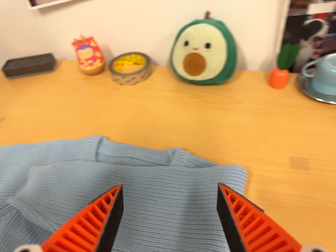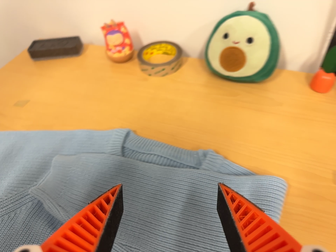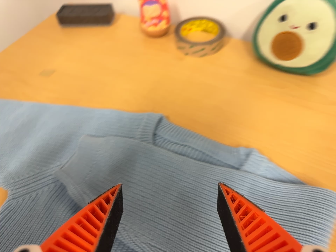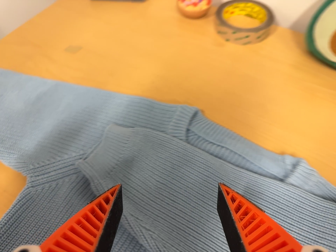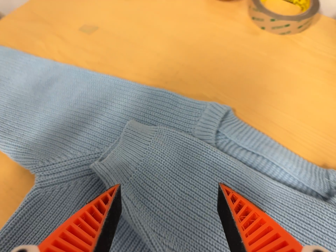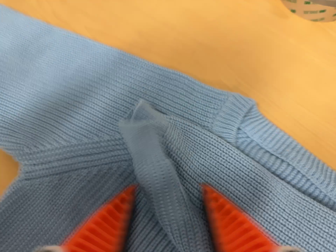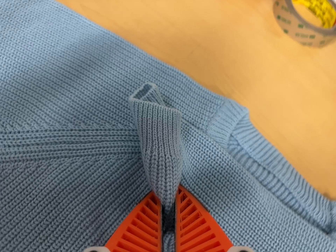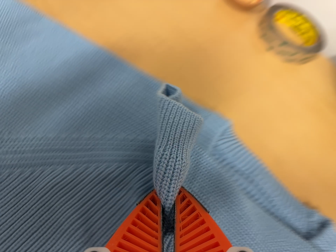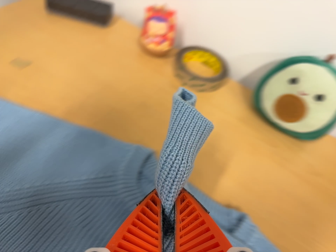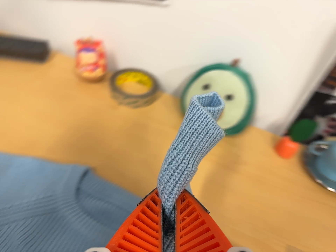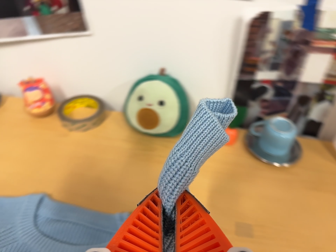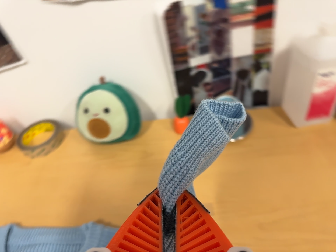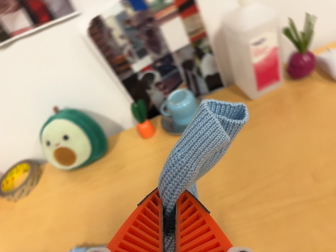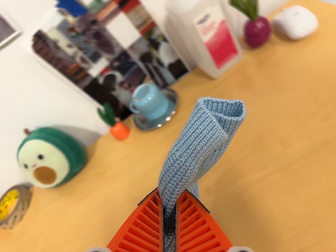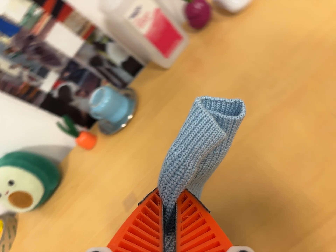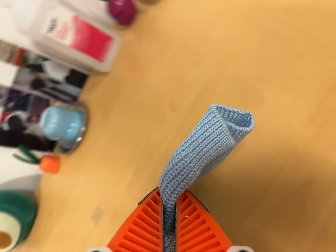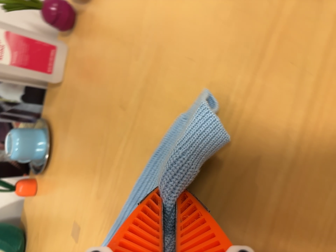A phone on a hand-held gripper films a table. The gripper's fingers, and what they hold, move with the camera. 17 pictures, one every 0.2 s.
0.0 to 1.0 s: The camera travels forward, to its left and toward the top of its view, about 28 cm, so what stands in front looms larger. Its aim tips toward the bottom of its view by about 20 degrees. It rolls about its line of sight by about 25 degrees, and the scene rotates clockwise.
1.0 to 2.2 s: The scene slides to the left, as the camera pans about 25 degrees to its right. It travels to its right and backward, about 32 cm, so close, fixed things drift to the left. Its aim tips toward the top of its view by about 20 degrees, and the scene shifts downward. It rolls about its line of sight by about 40 degrees, and the scene rotates counterclockwise.
2.2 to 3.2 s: The camera travels to its right, about 36 cm, so close, fixed things drift to the left. It rolls about its line of sight by about 70 degrees, and the scene rotates counterclockwise.
The film runs backward here.
